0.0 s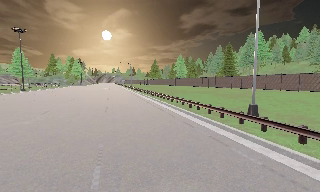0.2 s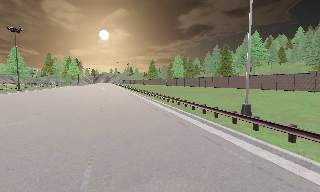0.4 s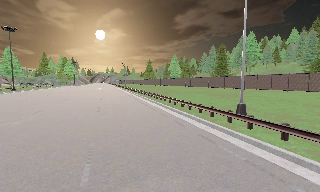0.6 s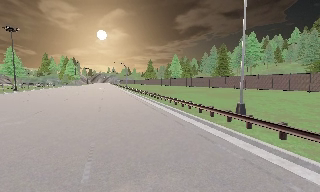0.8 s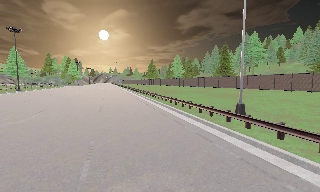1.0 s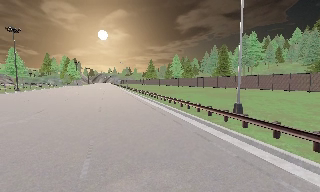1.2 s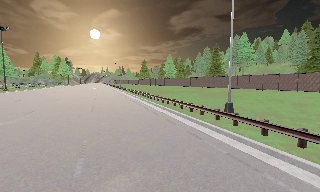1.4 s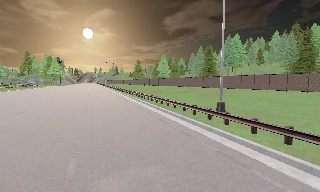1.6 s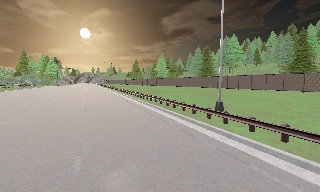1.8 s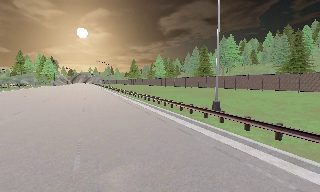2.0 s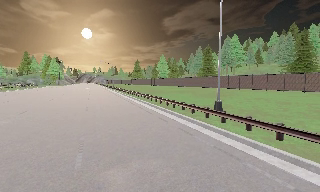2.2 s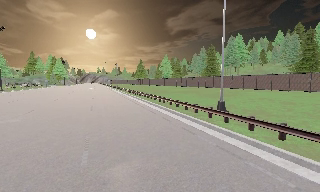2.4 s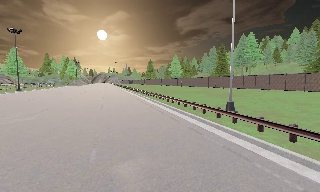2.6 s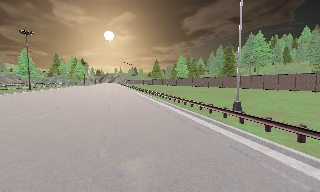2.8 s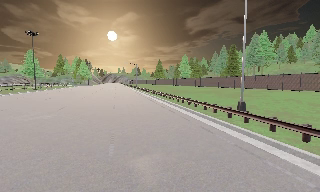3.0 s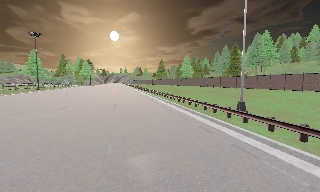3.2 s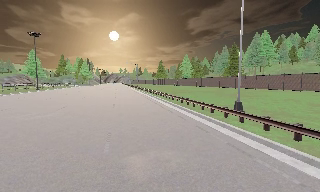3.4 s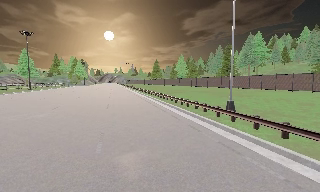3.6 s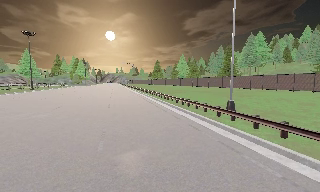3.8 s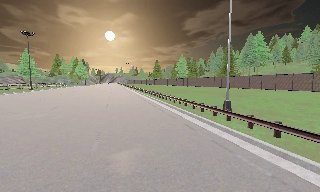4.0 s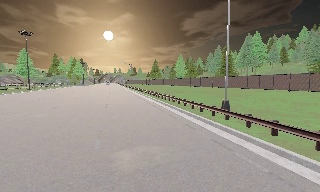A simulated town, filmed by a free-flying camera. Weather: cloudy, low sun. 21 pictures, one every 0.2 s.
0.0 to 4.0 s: The camera travels backward and to its right, about 2 m, so what stands in front gets smaller.
The film runs backward here.
